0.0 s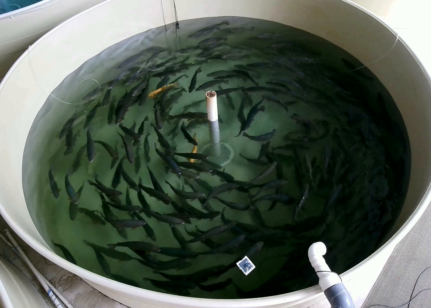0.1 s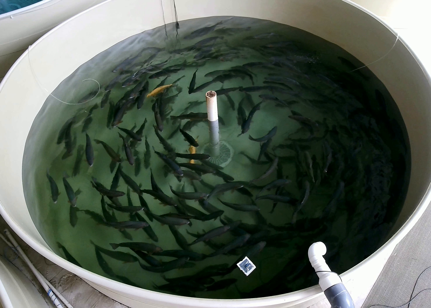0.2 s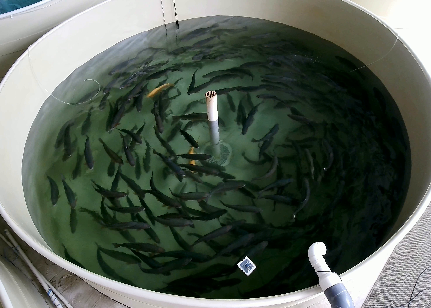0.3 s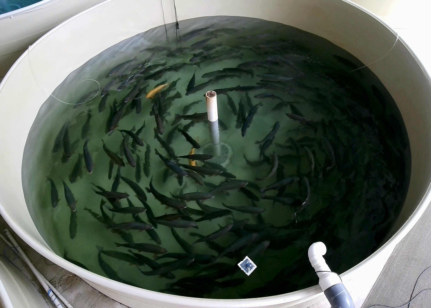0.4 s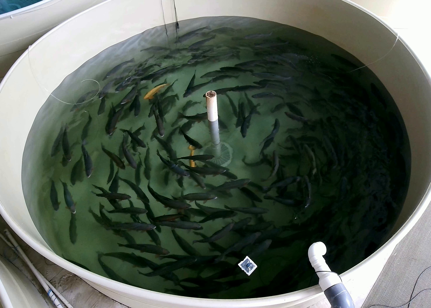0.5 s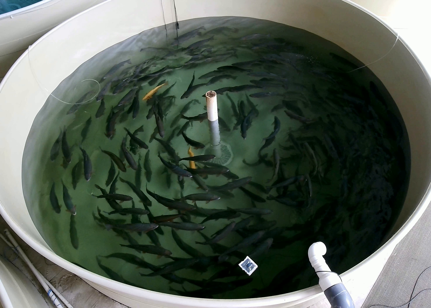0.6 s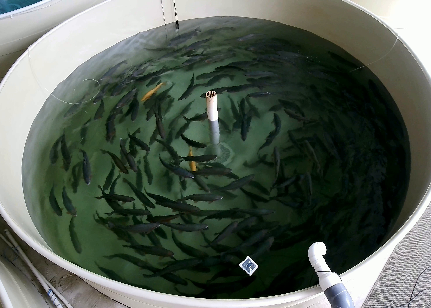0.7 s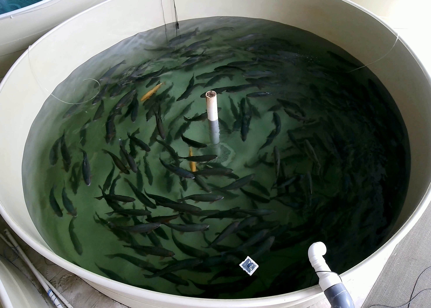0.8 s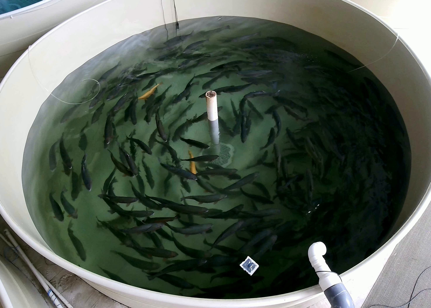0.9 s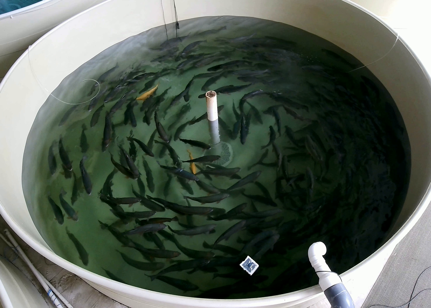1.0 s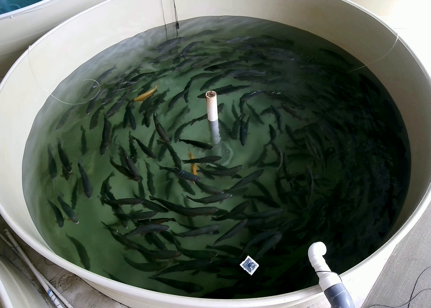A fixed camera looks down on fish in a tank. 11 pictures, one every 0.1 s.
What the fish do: Normal cruising.
